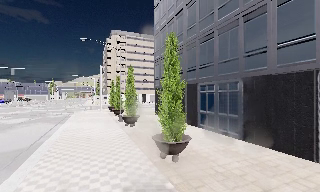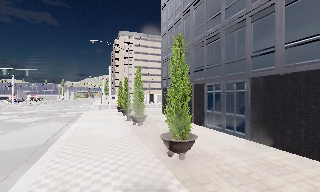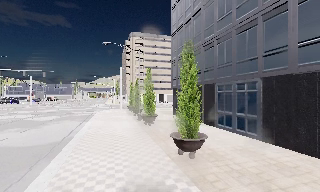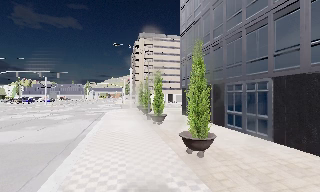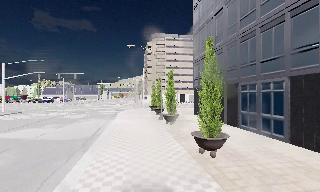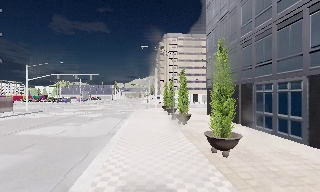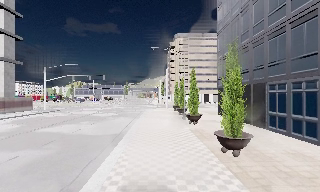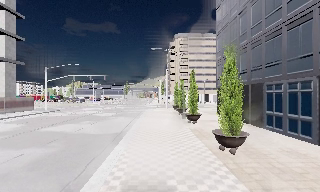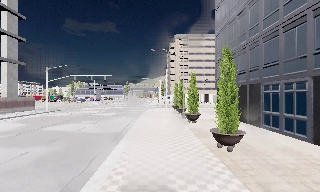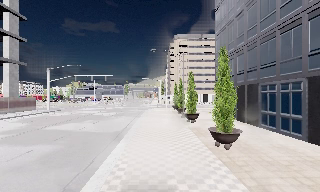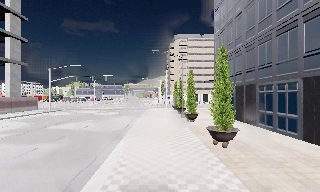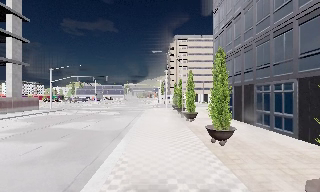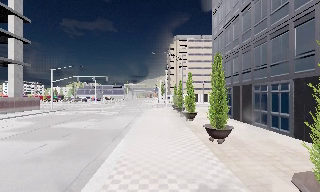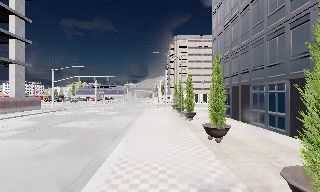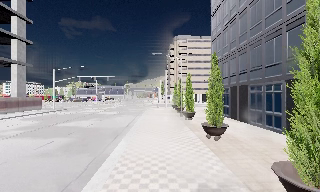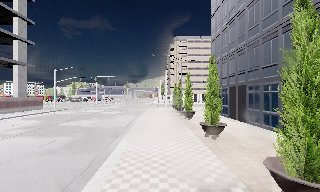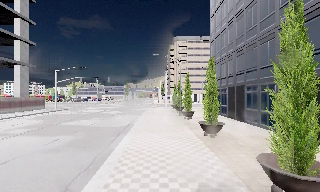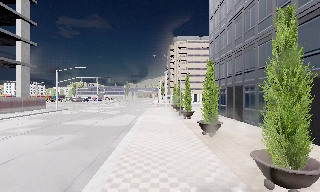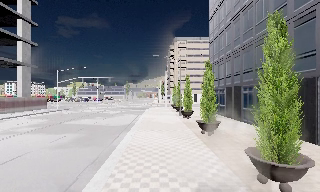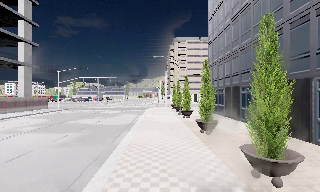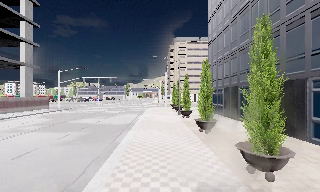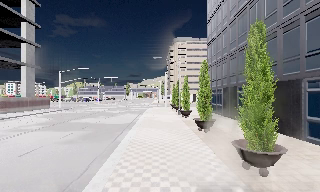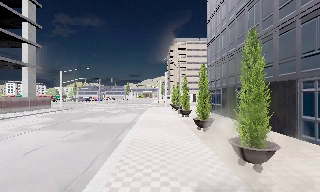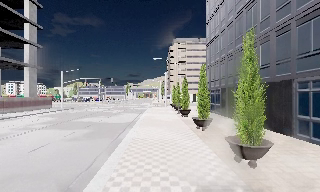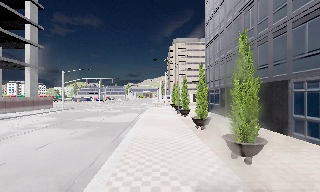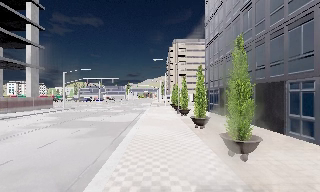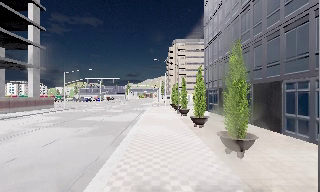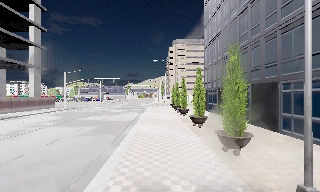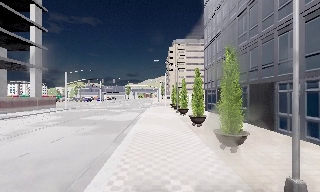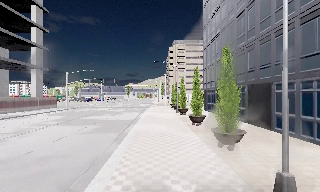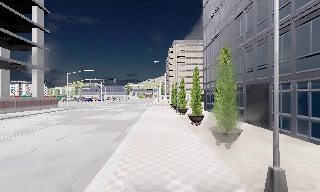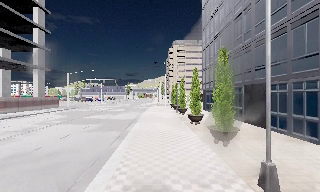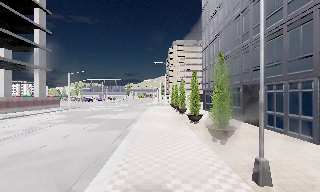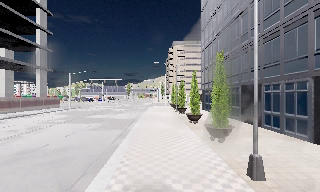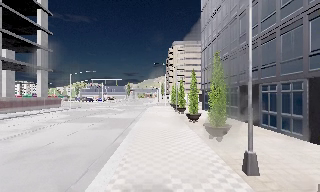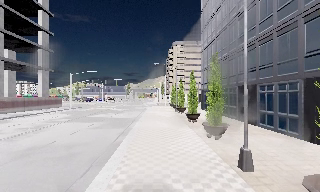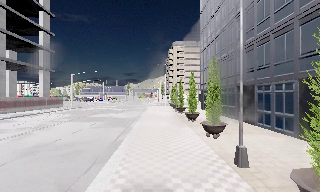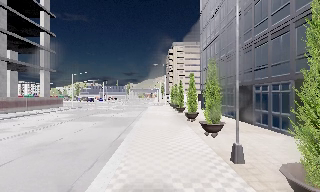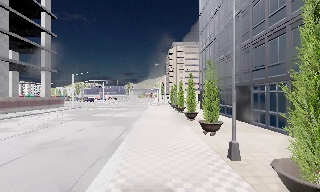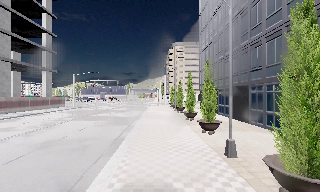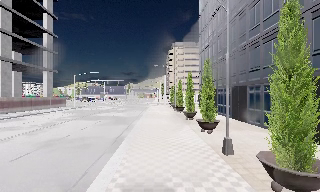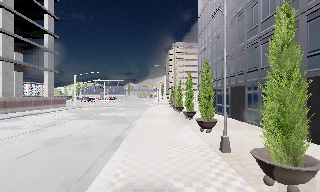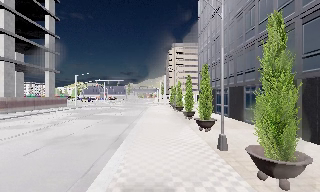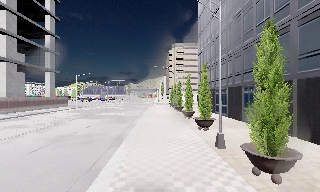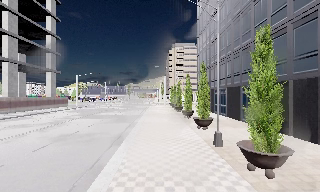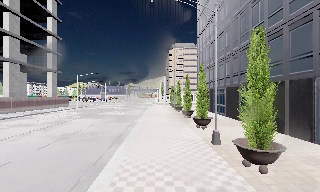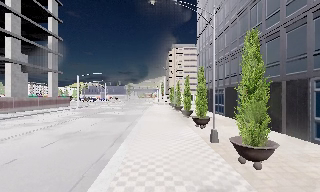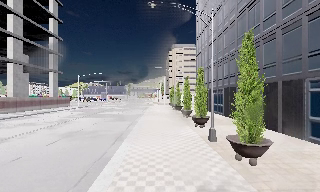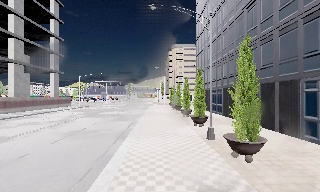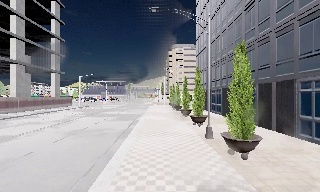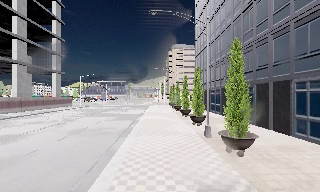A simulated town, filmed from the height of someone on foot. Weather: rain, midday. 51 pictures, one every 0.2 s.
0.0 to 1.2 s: The camera swings to its left by about 20 degrees, and the scene slides to the right. It travels backward, about 1 m, so what stands in front gets smaller.
1.2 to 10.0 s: The camera travels backward, about 13 m, so what stands in front gets smaller.
The film runs backward here.
